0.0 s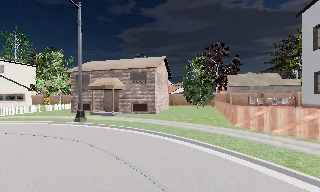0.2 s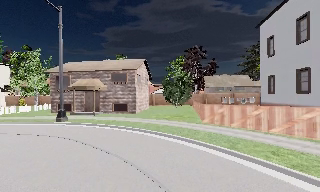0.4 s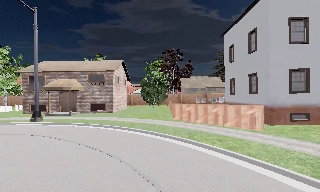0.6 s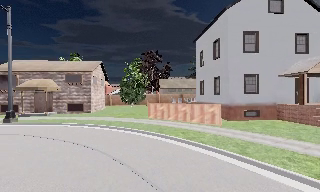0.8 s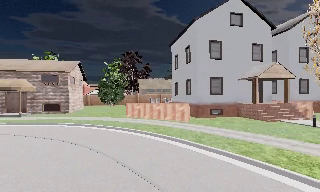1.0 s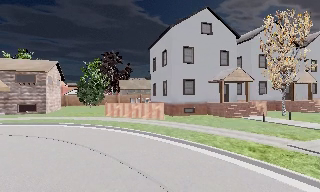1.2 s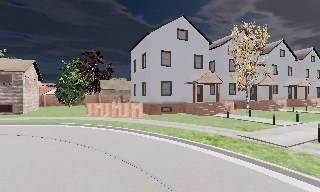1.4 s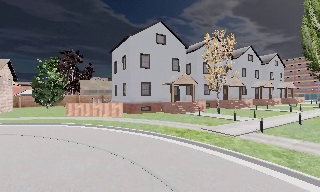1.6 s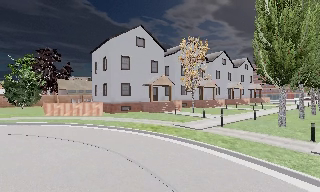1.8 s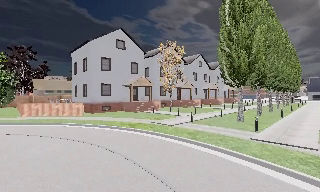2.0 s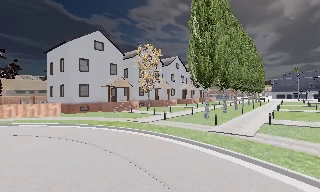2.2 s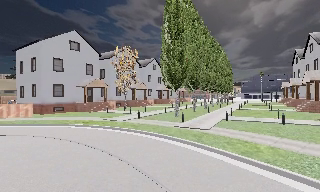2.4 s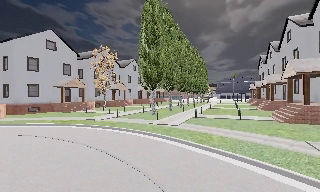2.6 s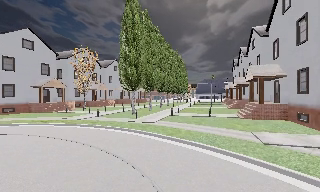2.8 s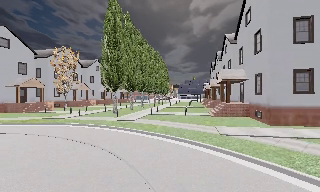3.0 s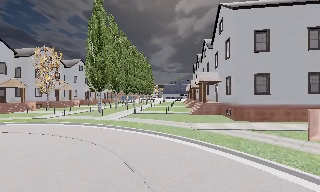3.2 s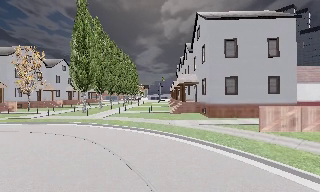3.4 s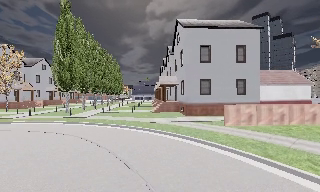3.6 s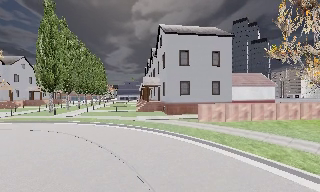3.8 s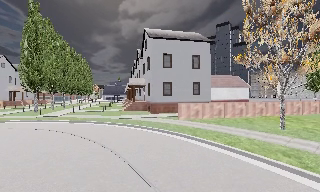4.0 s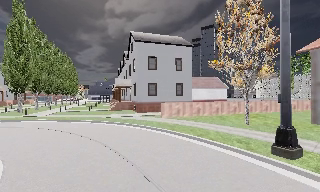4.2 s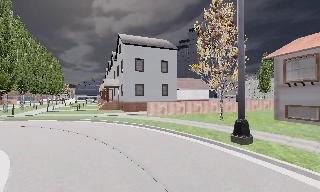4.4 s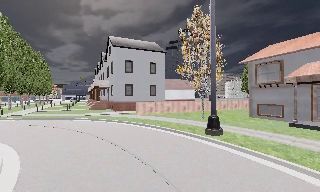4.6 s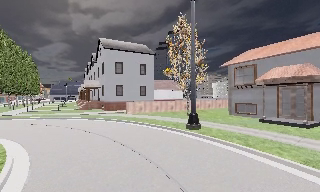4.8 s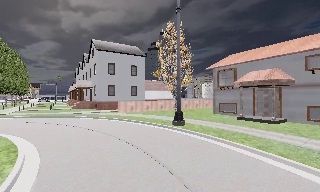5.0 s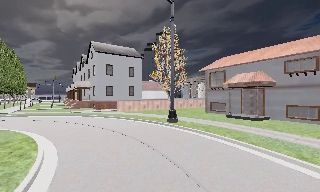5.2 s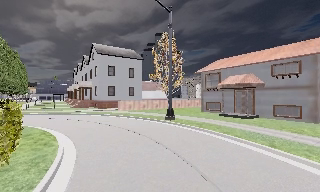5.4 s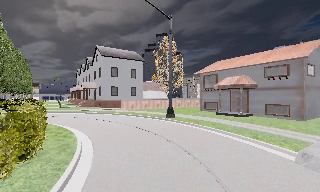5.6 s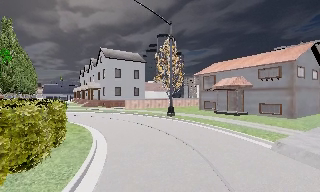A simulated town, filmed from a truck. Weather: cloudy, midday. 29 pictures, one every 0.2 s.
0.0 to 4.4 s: The scene slides to the left, as the camera pans about 130 degrees to its right. It travels backward, about 30 m.
4.4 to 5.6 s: The camera travels backward, about 8 m, so what stands in front gets smaller.
The film runs backward here.
